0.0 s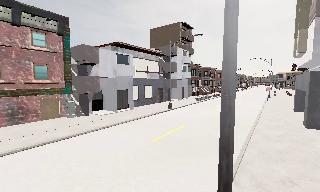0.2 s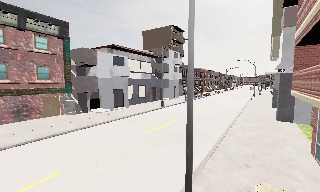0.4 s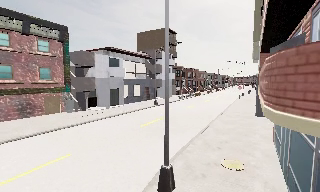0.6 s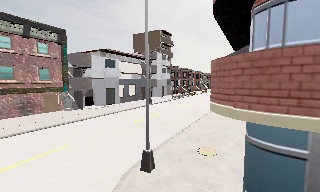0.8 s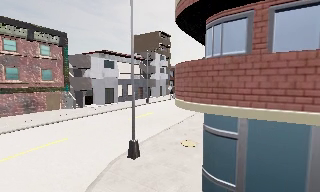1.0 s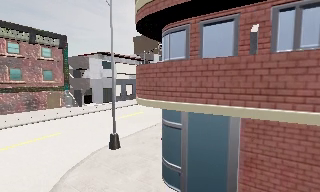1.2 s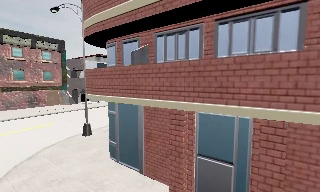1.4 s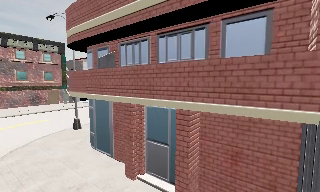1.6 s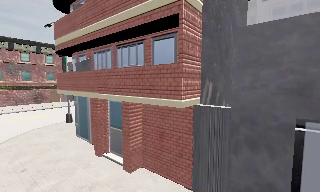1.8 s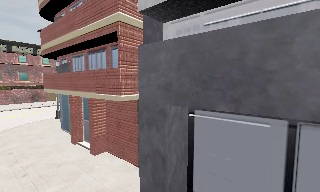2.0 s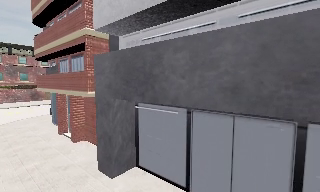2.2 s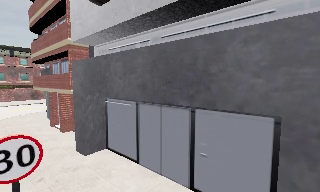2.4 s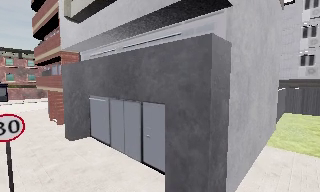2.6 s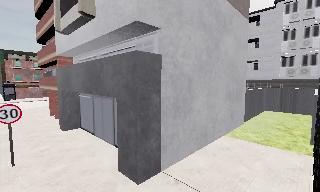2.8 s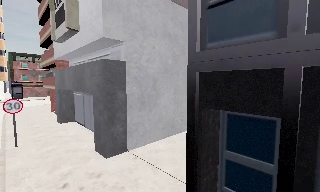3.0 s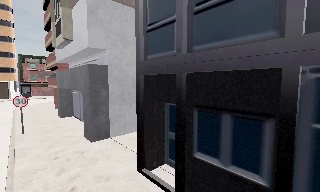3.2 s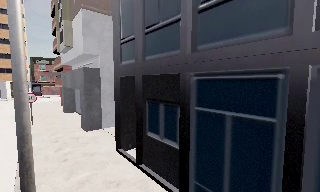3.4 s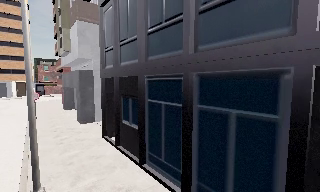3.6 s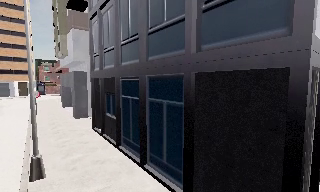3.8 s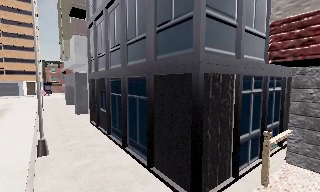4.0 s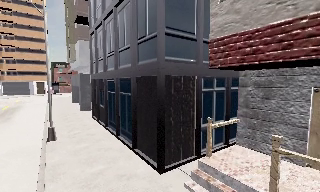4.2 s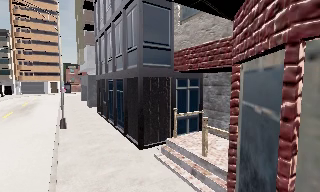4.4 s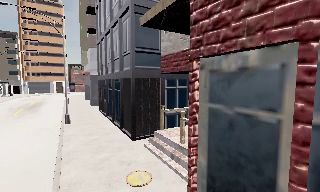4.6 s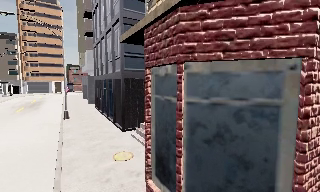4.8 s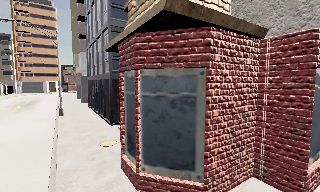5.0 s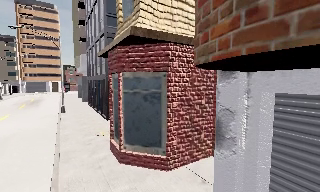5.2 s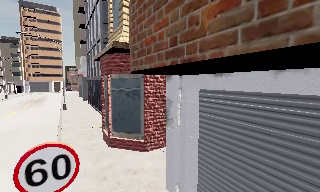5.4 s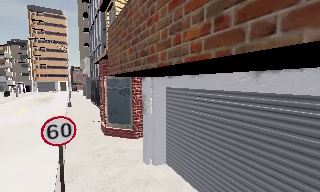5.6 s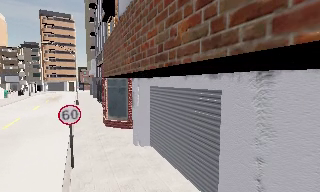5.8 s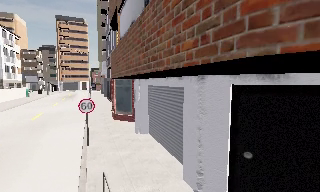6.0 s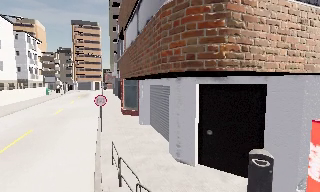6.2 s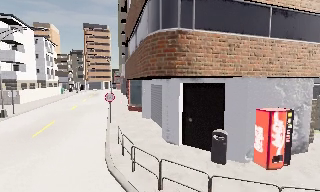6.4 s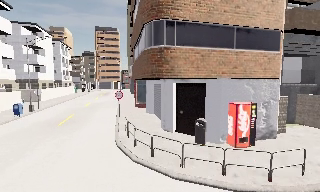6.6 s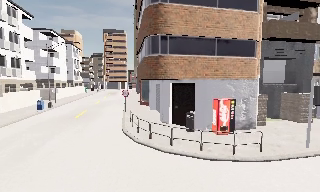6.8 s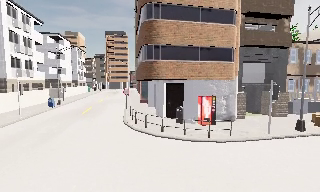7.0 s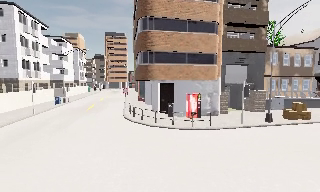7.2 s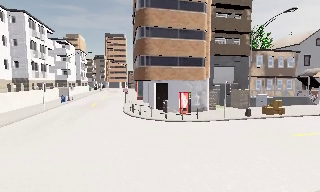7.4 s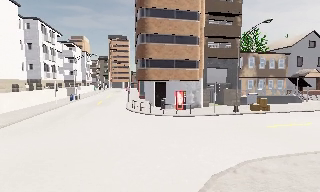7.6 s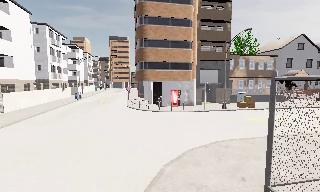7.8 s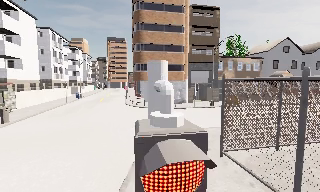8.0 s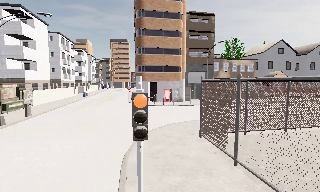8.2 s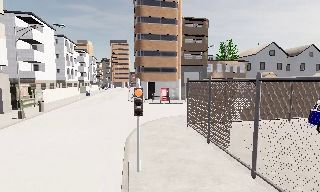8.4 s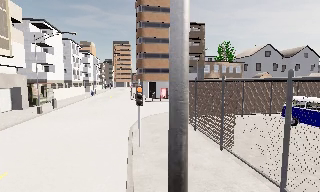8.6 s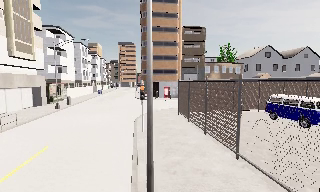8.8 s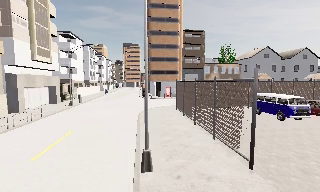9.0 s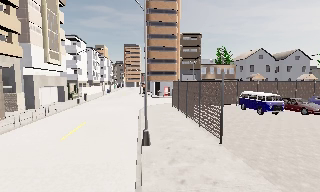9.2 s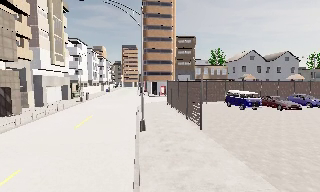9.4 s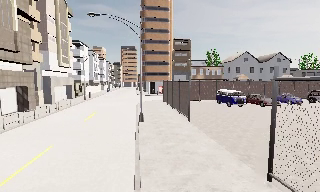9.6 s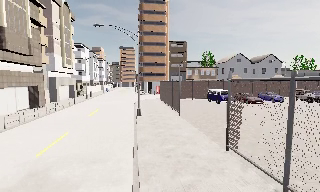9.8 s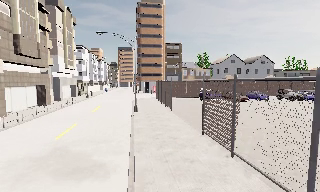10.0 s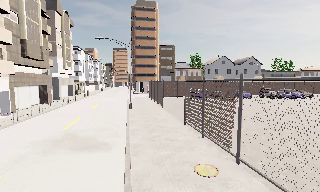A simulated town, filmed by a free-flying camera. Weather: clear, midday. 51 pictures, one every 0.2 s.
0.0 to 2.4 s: The camera travels backward and to its right, about 20 m, so what stands in front gets smaller. It gains speed.
2.4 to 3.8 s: The camera pans to its left, which is counterclockwise from overhead, by about 10 degrees. It travels backward and to its right, about 15 m, so what stands in front gets smaller.
3.8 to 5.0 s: The camera travels backward and to its right, about 10 m, so what stands in front gets smaller.
5.0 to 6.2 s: The camera pans to its left, which is counterclockwise from overhead, by about 15 degrees. It travels backward and to its right, about 11 m, so what stands in front gets smaller.
6.2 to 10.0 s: The camera travels backward, about 40 m, so what stands in front gets smaller.
The film runs backward here.
